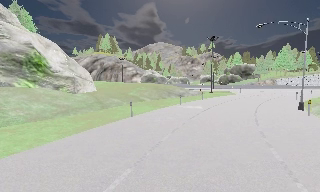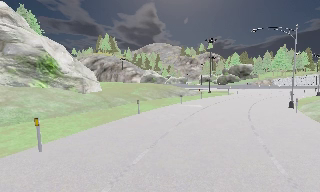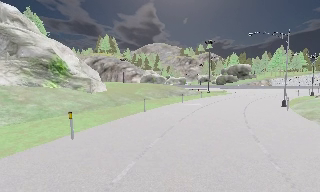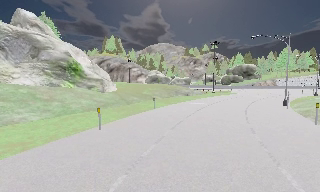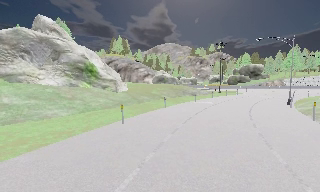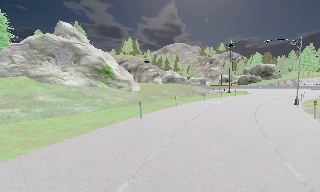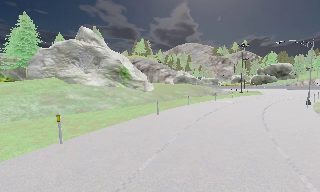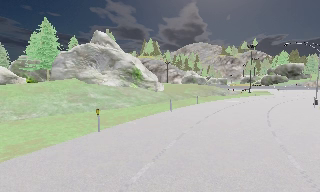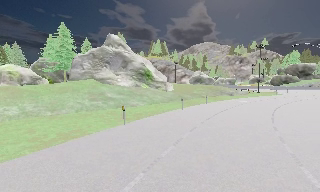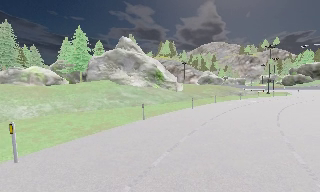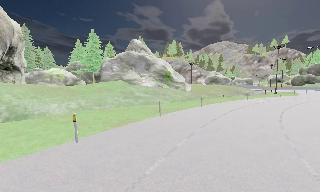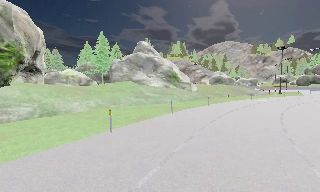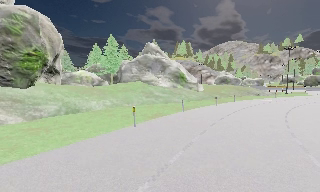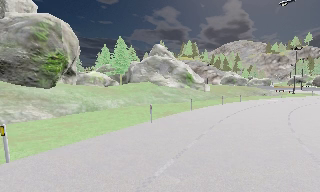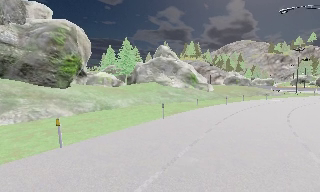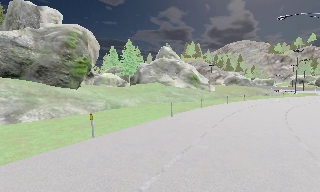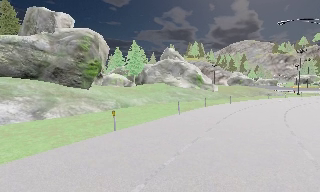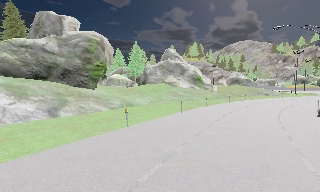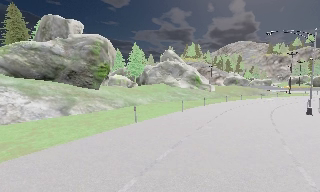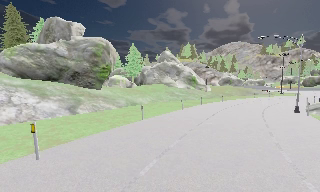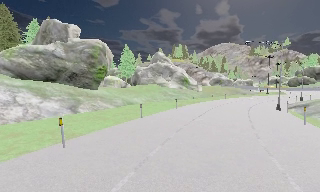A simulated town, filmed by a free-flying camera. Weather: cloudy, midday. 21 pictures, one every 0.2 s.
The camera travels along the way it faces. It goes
backward.
0.0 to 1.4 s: The camera swings to its left by about 15 degrees, and the scene slides to the right. It travels backward, about 9 m, so what stands in front gets smaller.
1.4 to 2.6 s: The camera pans to its left, which is counterclockwise from overhead, by about 10 degrees. It travels backward and to its left, about 8 m, so what stands in front gets smaller.
2.6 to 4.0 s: The camera travels backward and to its left, about 8 m, so what stands in front gets smaller.
The film runs backward here.
